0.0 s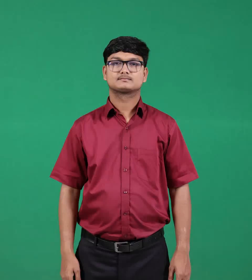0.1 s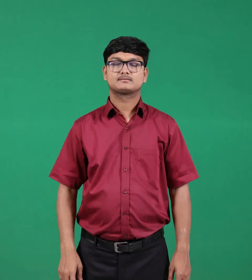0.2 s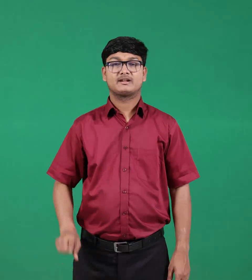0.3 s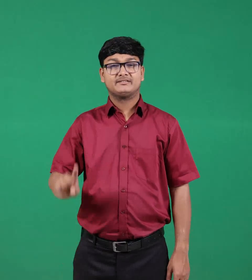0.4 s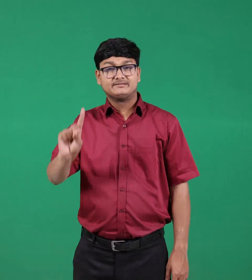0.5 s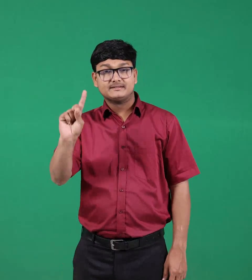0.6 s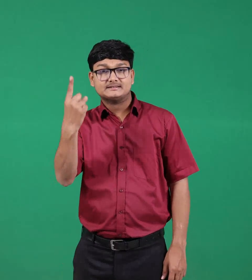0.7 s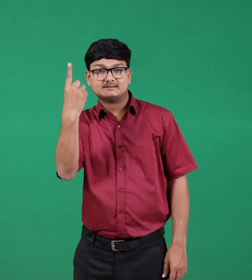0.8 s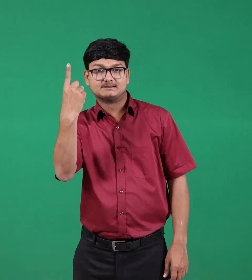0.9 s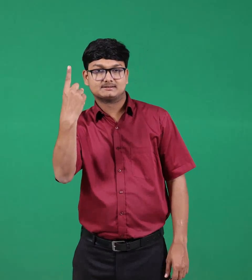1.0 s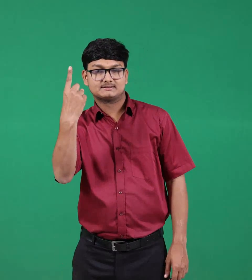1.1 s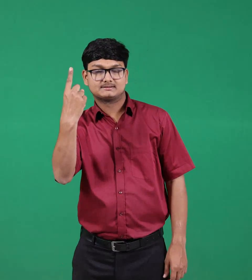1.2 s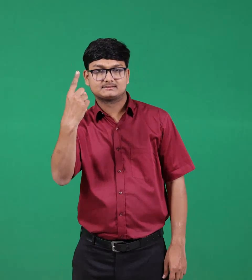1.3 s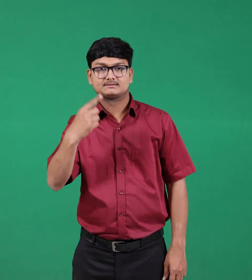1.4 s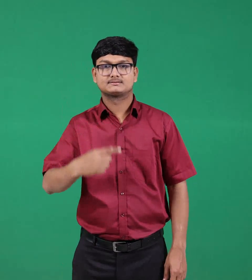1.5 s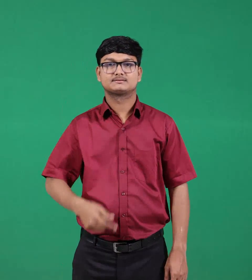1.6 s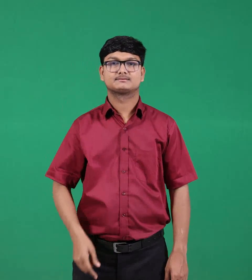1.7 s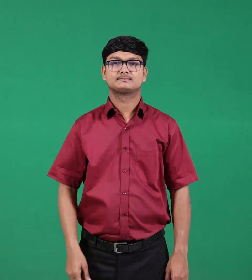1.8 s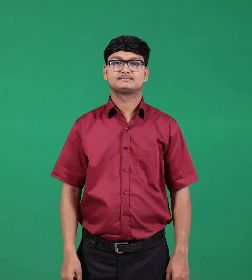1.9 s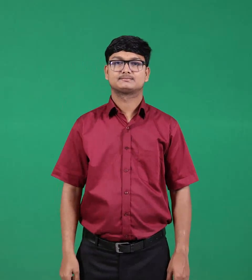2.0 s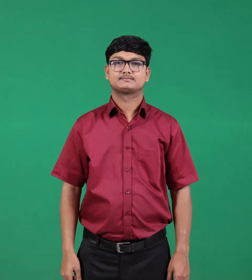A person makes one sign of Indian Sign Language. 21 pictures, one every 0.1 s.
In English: first
